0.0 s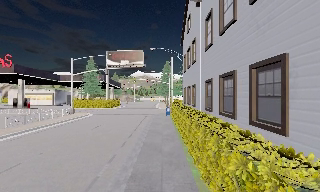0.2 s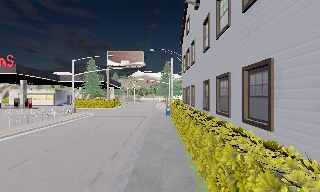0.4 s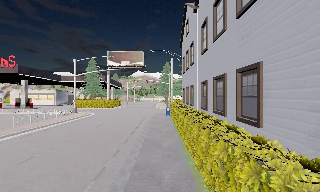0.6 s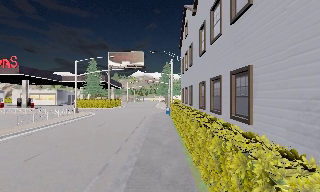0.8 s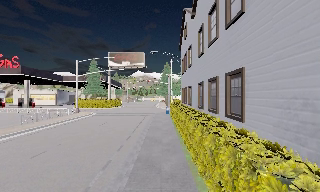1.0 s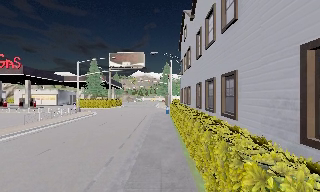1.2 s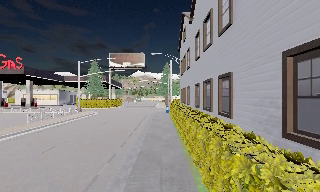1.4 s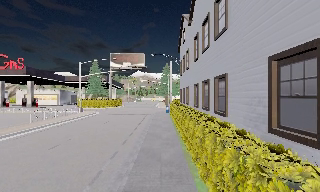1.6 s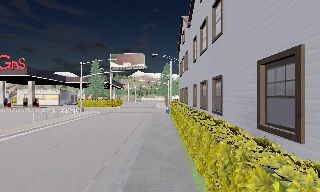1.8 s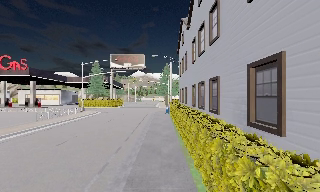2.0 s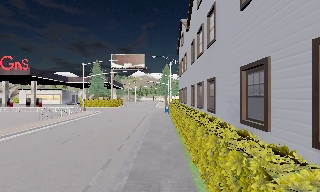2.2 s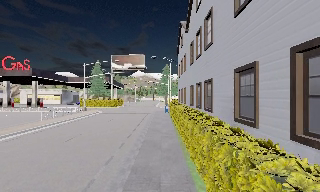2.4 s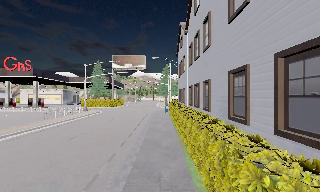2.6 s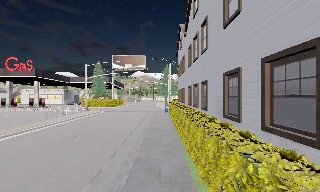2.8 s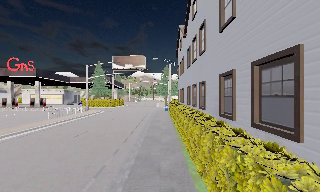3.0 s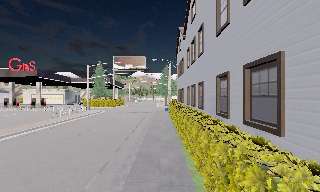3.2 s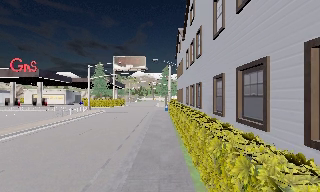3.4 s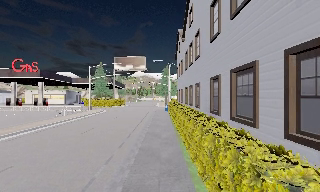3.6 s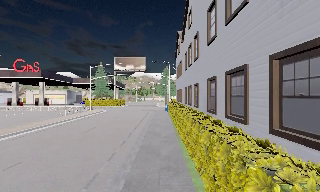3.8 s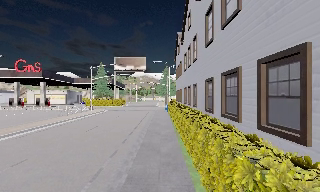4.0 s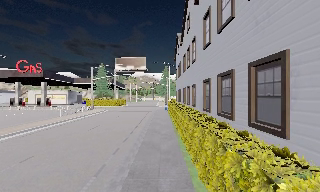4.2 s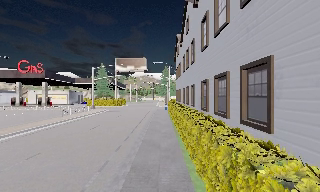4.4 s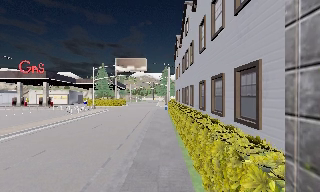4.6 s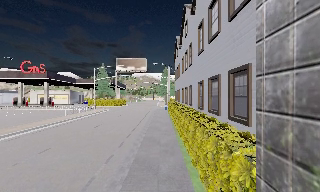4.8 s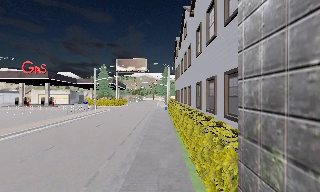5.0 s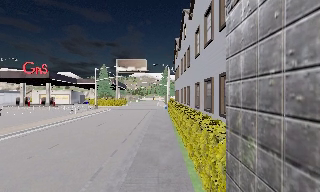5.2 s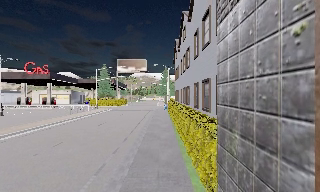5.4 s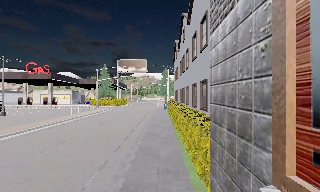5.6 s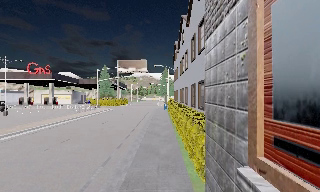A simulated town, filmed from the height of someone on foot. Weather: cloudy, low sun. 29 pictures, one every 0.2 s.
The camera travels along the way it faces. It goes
backward.
0.0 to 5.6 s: The camera travels backward, about 10 m, so what stands in front gets smaller.
The film runs backward here.
